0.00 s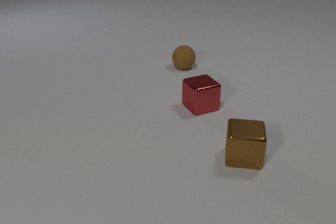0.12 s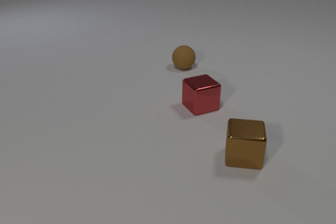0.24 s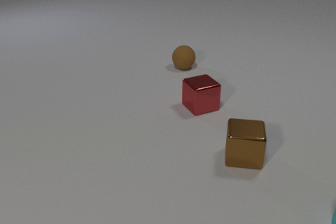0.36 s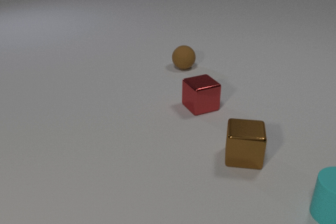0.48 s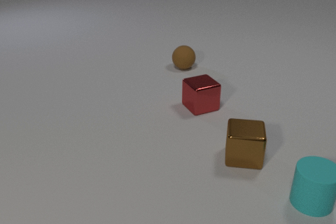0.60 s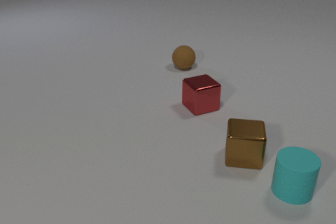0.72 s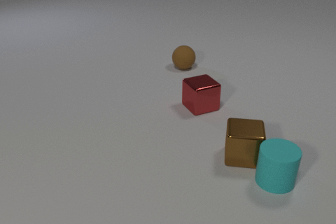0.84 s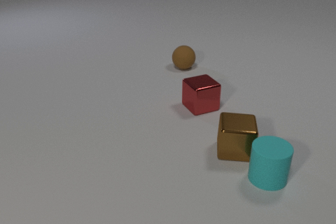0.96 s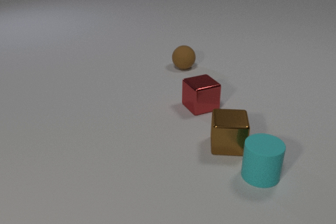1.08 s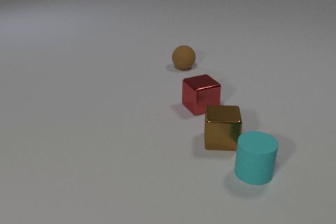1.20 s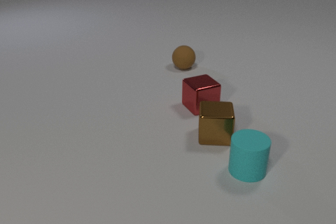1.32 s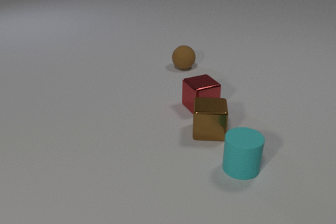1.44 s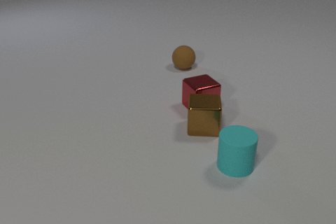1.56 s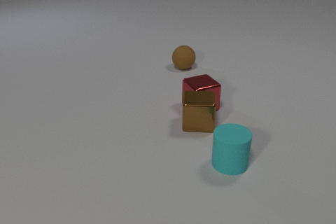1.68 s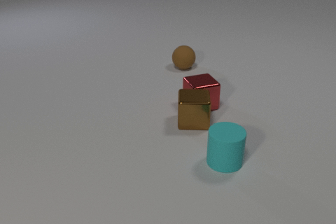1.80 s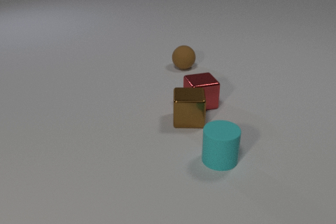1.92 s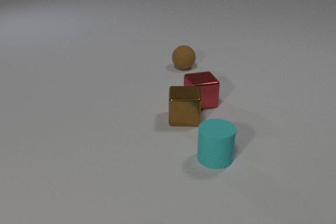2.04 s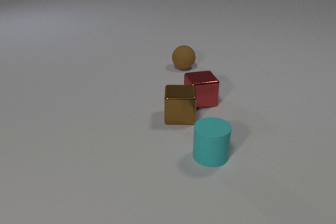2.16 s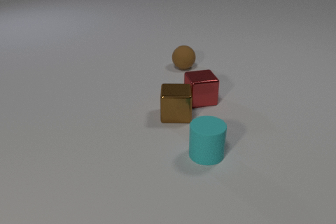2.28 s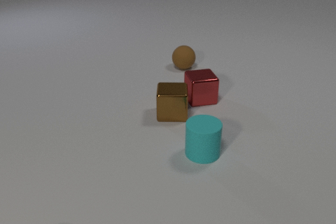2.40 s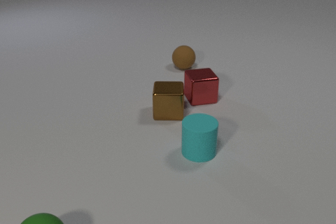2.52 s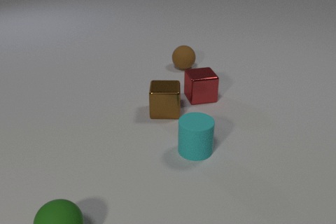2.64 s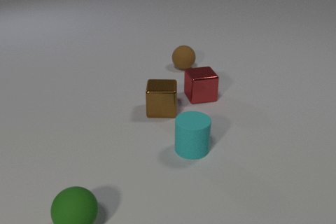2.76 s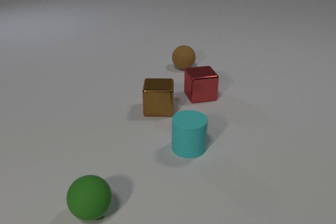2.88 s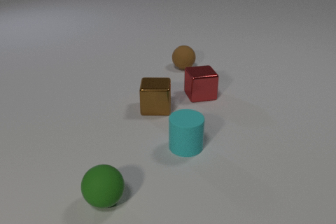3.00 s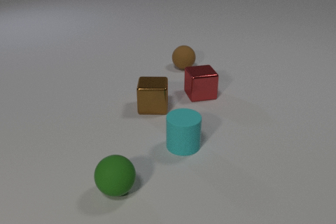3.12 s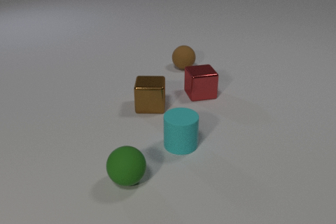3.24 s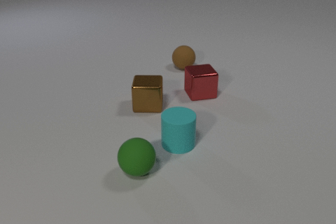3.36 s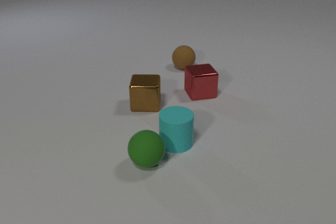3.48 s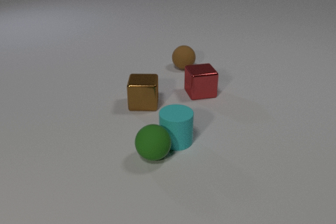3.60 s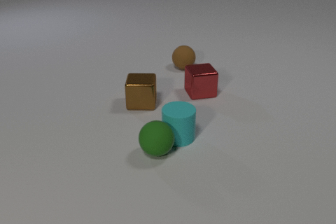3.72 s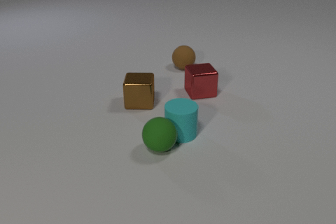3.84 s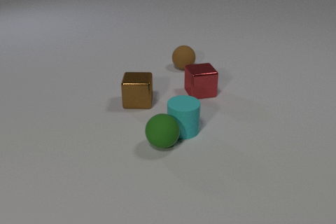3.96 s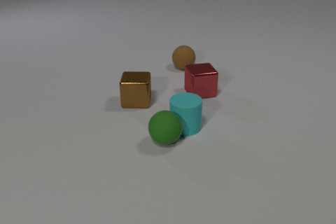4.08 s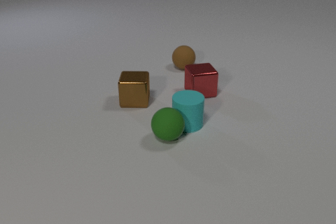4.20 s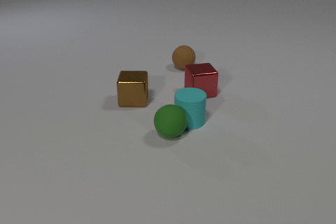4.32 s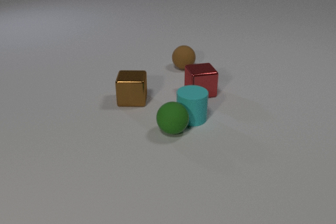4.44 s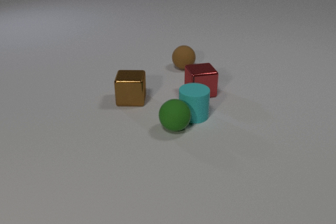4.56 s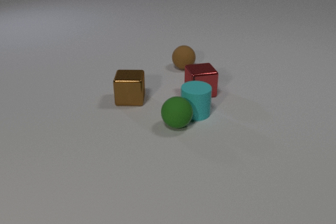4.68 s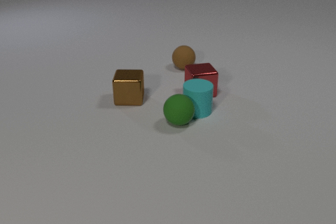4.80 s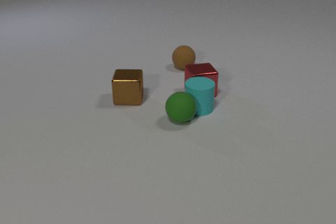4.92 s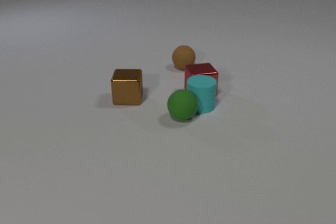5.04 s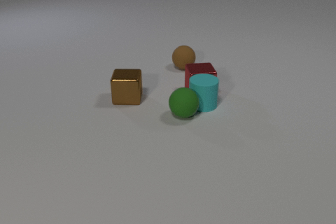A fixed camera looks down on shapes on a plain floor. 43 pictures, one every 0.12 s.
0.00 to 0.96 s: The cyan rubber cylinder comes in at the right edge, slides to the left and away from the camera. The brown metal cube slides away from the camera and to the left. The cyan rubber cylinder and the brown metal cube collide.
0.96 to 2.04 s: The cyan rubber cylinder slides to the left and away from the camera. The brown metal cube slides to the left and away from the camera. The red metal cube slides away from the camera. The brown metal cube and the red metal cube collide.
2.04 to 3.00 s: The cyan rubber cylinder slides to the left and away from the camera. The brown metal cube slides to the left and away from the camera. The green rubber sphere comes in at the bottom edge, rolls to the right and away from the camera. The red metal cube slides away from the camera.
3.00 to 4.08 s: The cyan rubber cylinder slides away from the camera. The brown metal cube slides to the left and away from the camera. The green rubber sphere rolls away from the camera and to the right. The cyan rubber cylinder and the green rubber sphere collide.
4.08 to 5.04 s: The cyan rubber cylinder slides away from the camera. The brown metal cube slides to the left and away from the camera. The green rubber sphere rolls away from the camera. The cyan rubber cylinder and the red metal cube collide.
How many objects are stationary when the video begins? 3.
What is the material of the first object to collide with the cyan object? metal.
What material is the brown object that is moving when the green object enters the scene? metal.
